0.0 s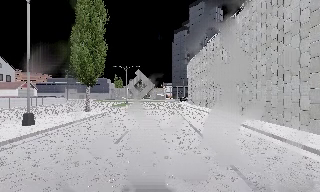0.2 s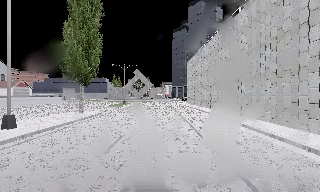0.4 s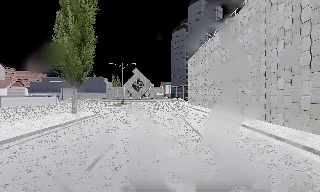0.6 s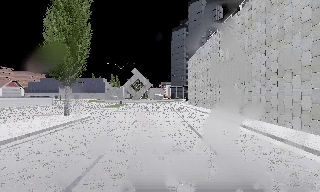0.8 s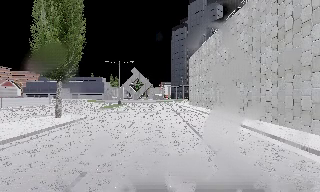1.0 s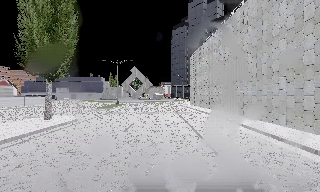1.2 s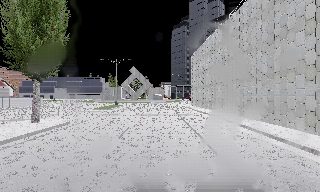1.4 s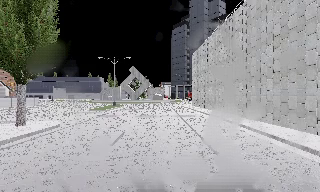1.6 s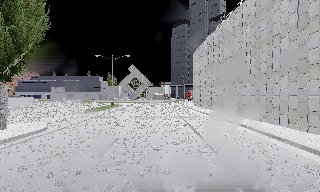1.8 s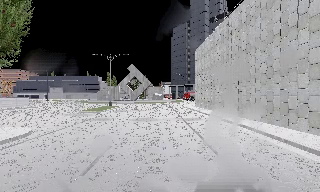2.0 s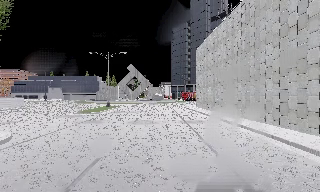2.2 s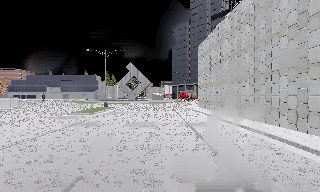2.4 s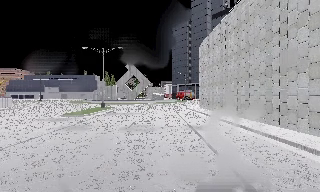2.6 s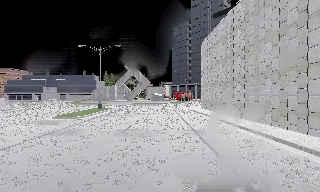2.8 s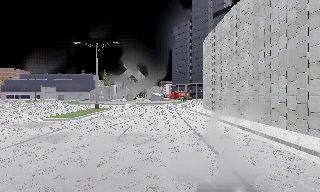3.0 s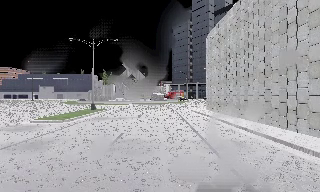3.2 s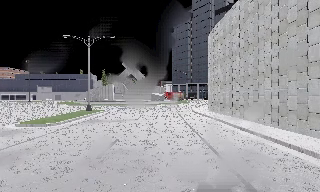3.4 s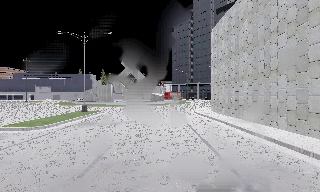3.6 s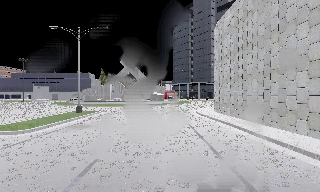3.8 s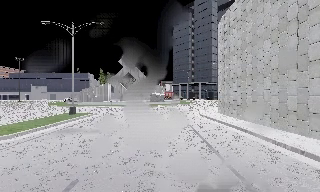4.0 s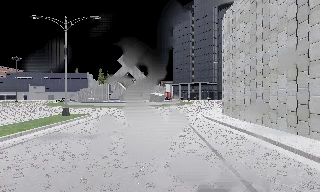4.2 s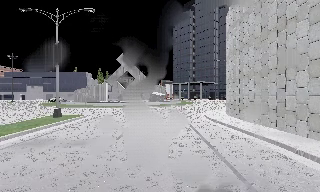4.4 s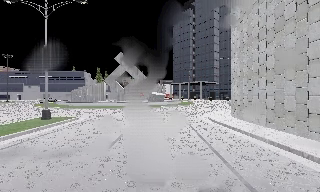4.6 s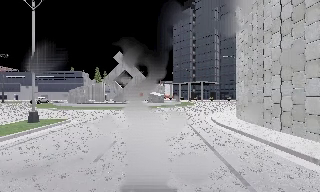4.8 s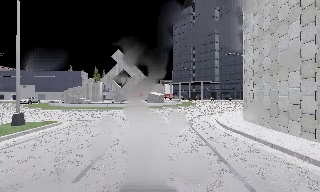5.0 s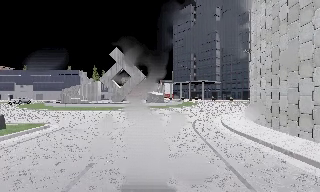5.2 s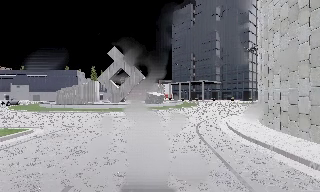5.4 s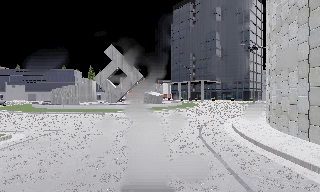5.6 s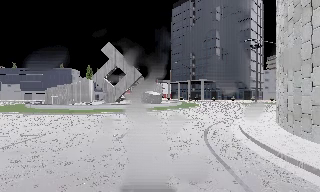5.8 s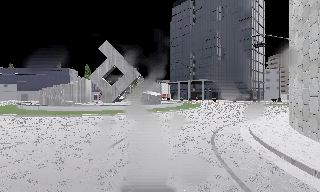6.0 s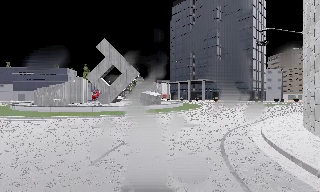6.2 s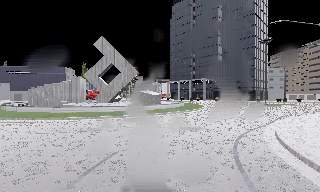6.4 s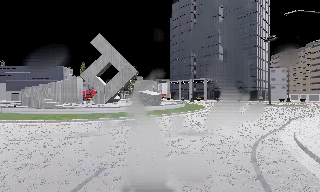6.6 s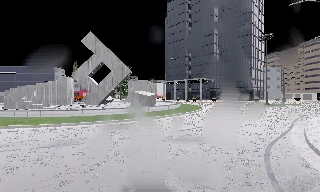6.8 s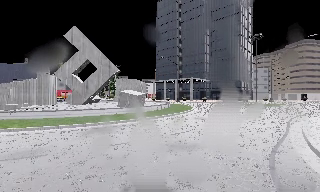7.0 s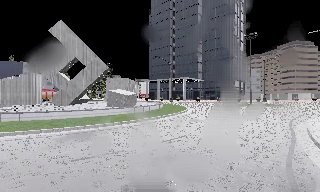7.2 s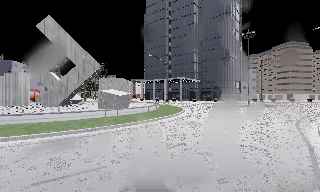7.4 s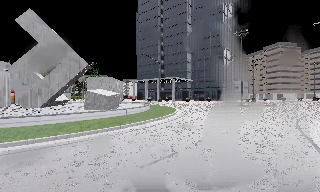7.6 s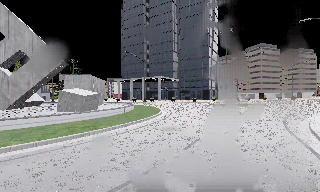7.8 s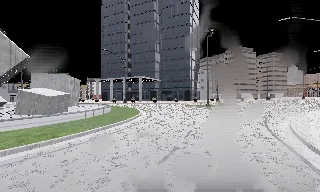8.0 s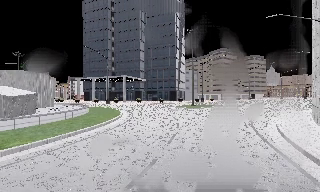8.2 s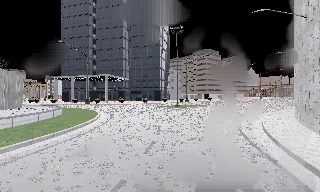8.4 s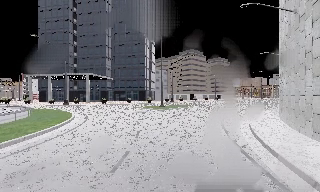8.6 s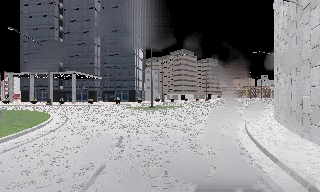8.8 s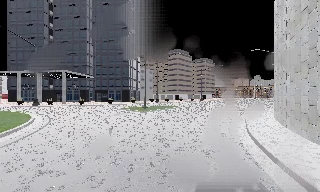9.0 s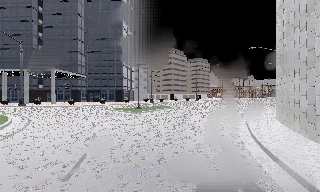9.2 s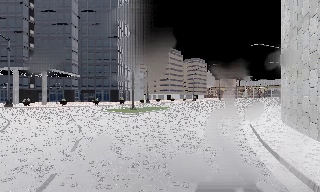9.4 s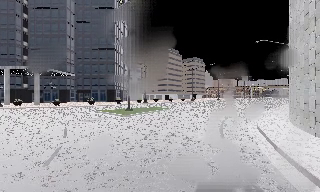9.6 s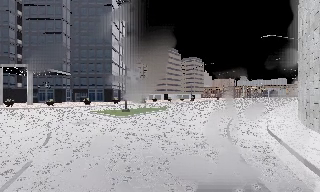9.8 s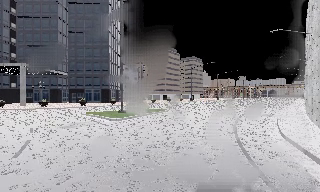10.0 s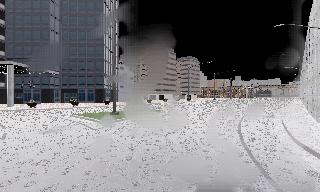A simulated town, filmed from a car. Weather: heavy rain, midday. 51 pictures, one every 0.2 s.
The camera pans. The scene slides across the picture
to the left.
The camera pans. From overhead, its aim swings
clockwise.
0.0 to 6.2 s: The camera travels forward, about 35 m, so what stands in front looms larger.
6.2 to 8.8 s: The camera pans to its right, which is clockwise from overhead, by about 45 degrees. It travels forward, about 14 m.
8.8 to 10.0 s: The camera travels forward, about 6 m, so what stands in front looms larger.
The film runs forward here.
